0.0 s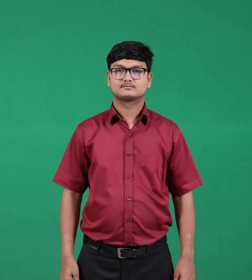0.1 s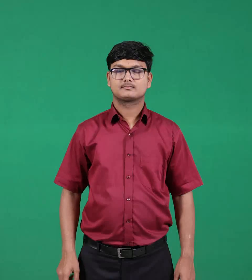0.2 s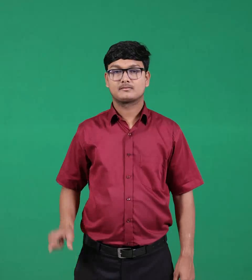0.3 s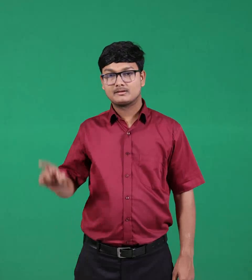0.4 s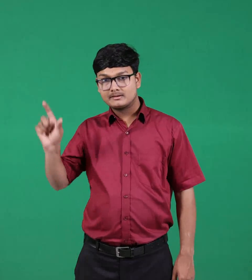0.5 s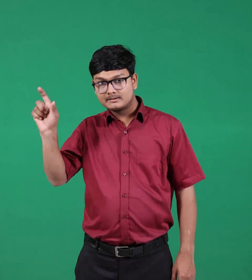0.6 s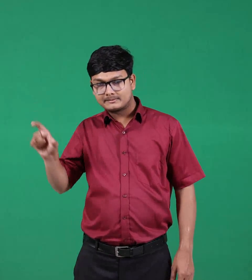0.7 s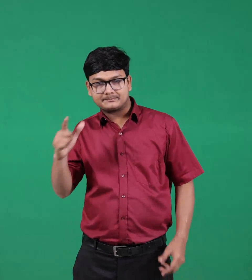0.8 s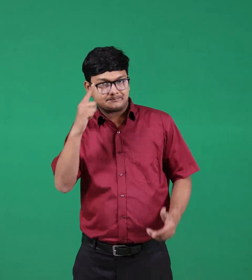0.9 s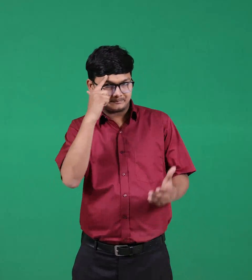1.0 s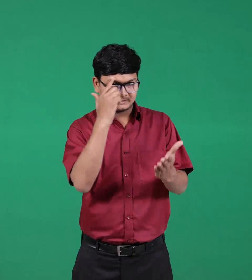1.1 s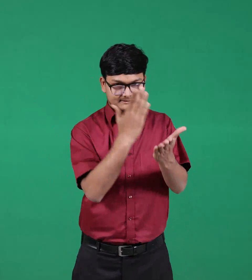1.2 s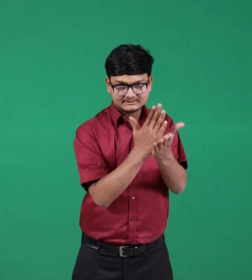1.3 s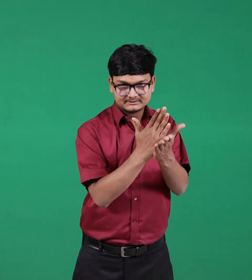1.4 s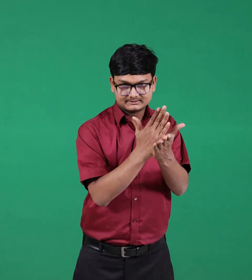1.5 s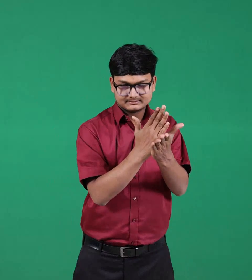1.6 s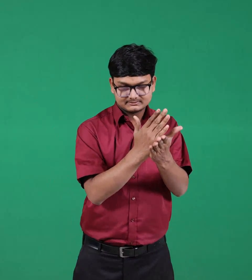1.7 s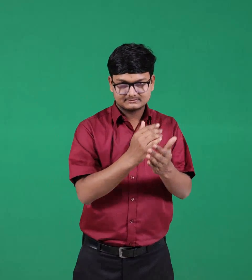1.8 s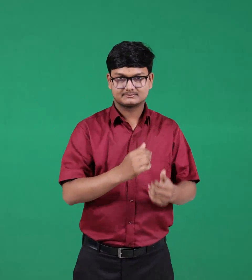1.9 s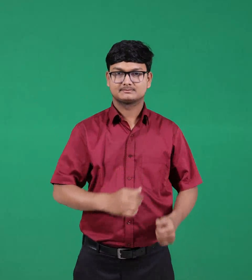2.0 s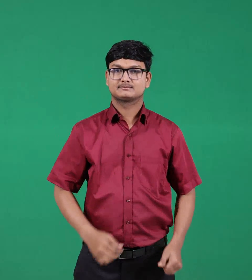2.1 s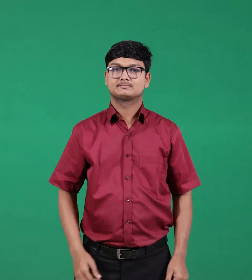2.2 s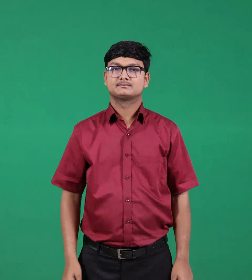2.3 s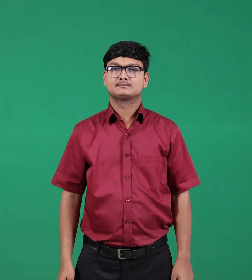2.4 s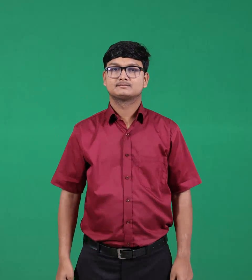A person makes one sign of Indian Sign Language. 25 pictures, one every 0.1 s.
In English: believer
